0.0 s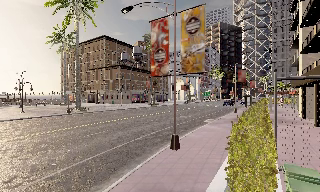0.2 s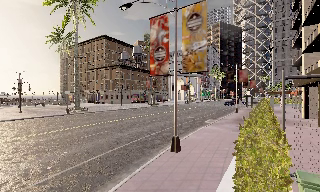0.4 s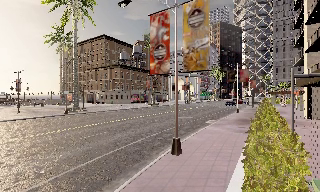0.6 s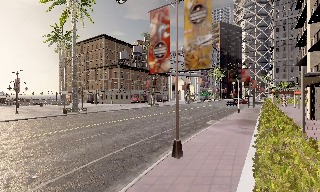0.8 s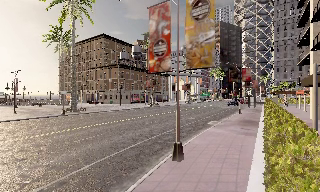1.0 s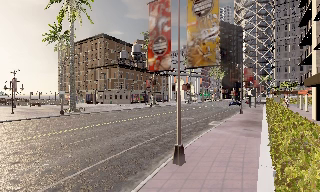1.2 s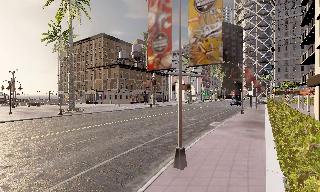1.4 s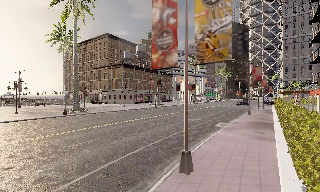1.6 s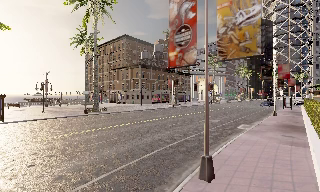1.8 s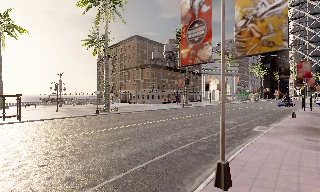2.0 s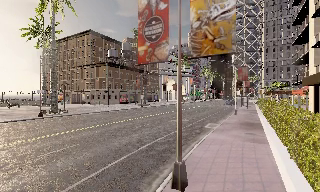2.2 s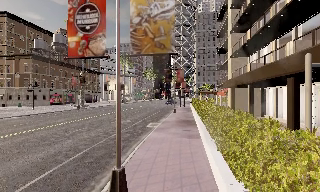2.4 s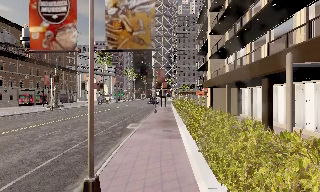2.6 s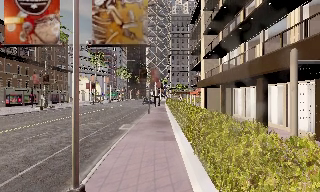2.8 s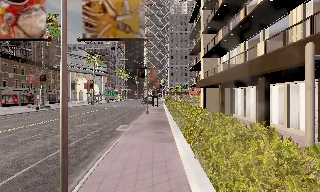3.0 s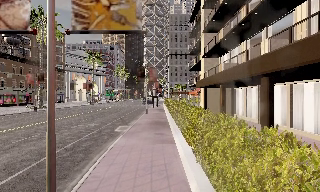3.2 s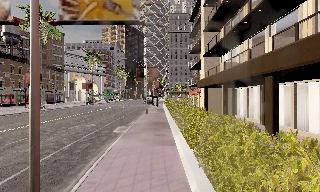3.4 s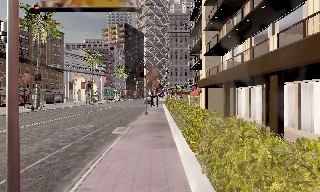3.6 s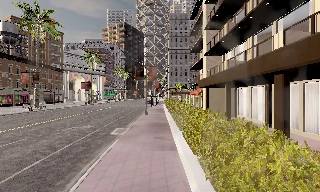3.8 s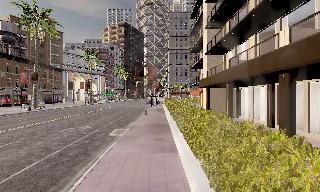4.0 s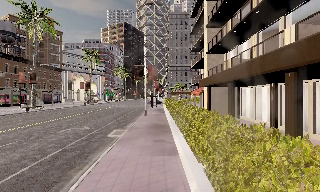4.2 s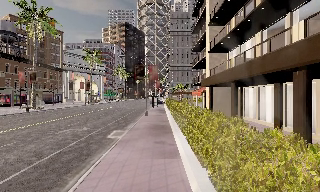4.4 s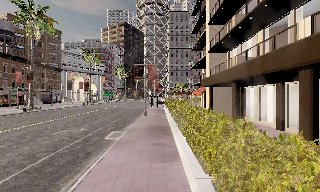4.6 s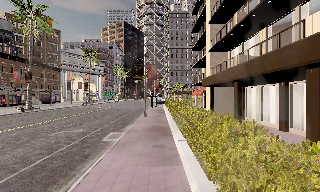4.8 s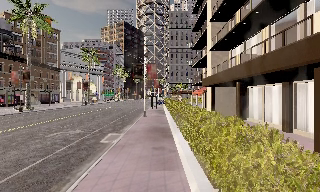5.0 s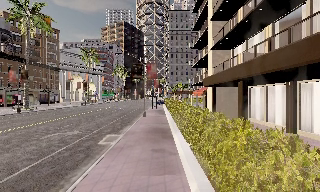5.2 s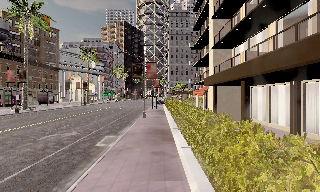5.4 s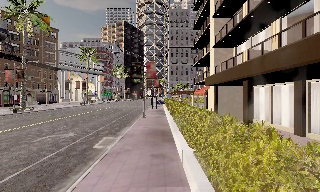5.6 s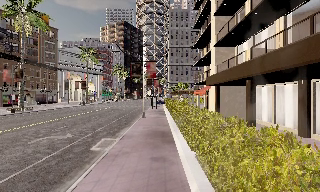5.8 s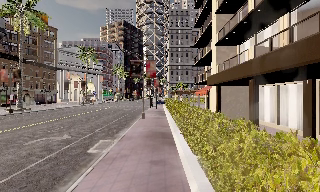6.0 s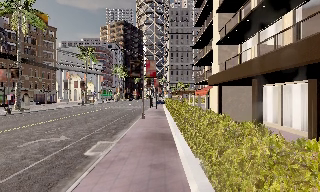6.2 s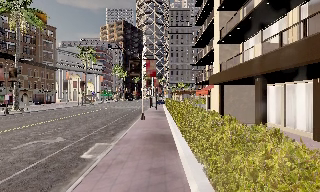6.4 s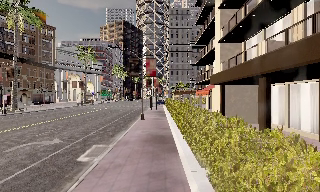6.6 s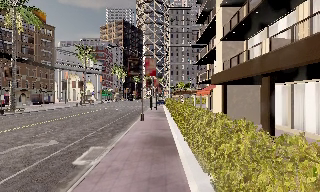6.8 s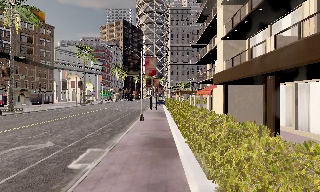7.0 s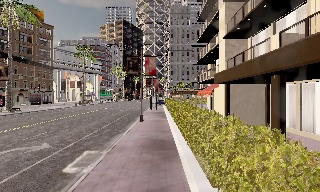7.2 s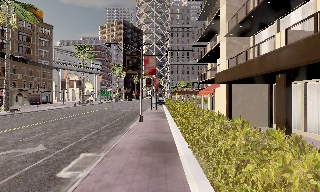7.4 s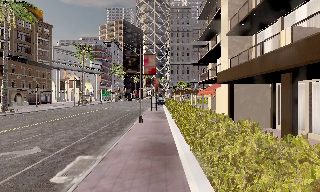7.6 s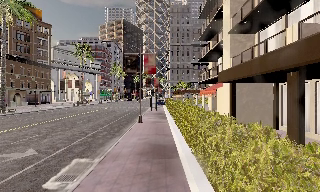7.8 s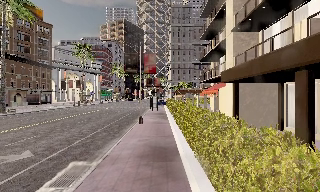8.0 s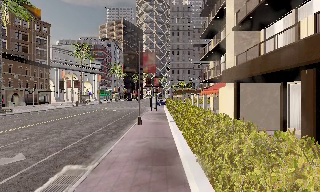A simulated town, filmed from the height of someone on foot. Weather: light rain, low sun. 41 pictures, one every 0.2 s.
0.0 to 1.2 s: The camera travels forward, about 2 m, so what stands in front looms larger.
1.2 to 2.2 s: The scene slides to the left, as the camera pans about 25 degrees to its right. It travels forward, about 1.5 m, so what stands in front looms larger.
2.2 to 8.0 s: The camera travels forward, about 10 m, so what stands in front looms larger.
The film runs forward here.
